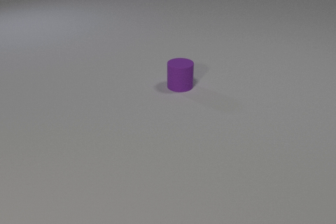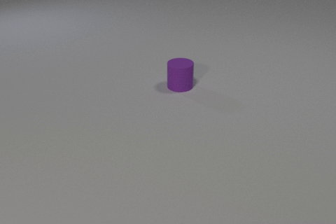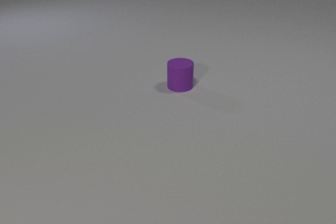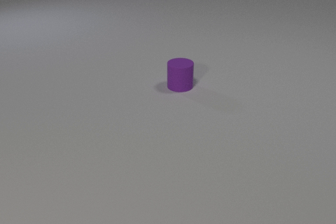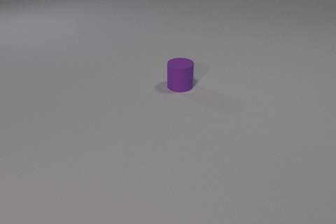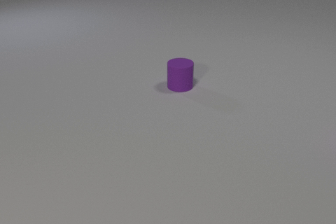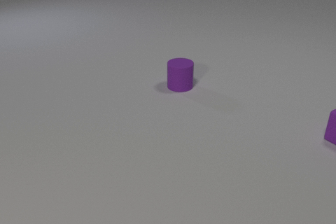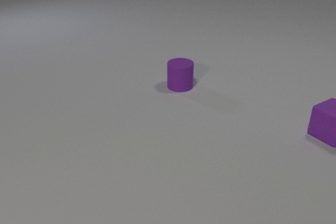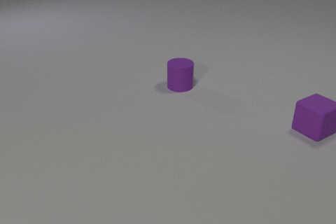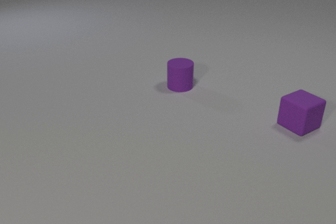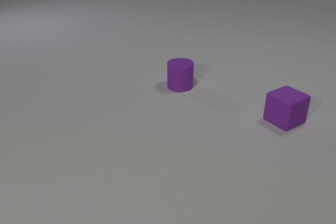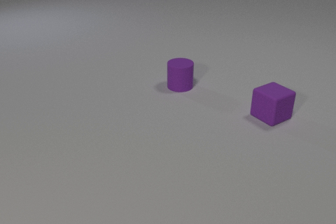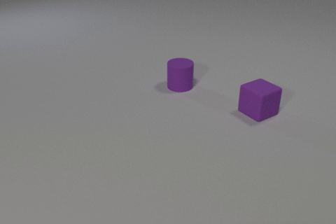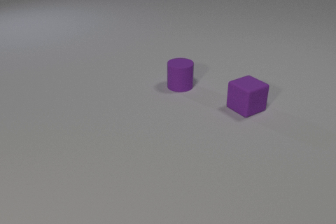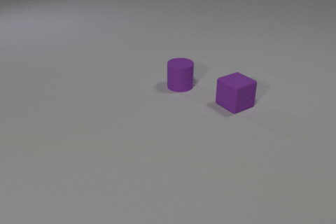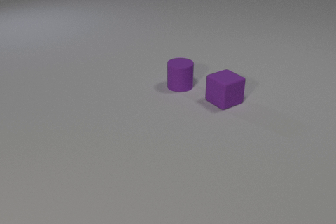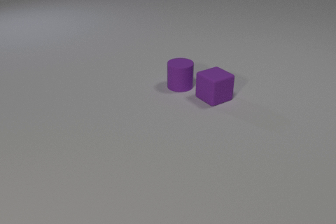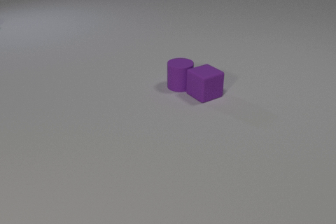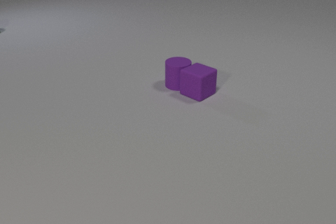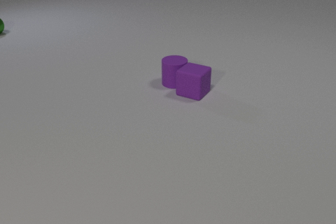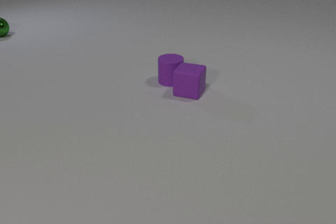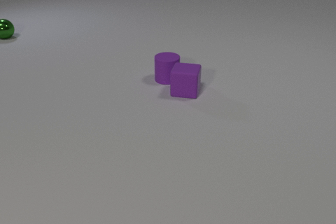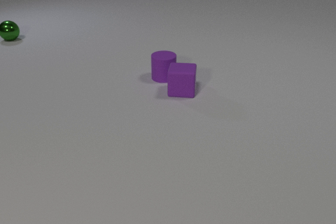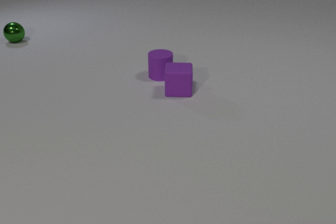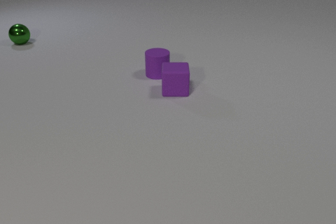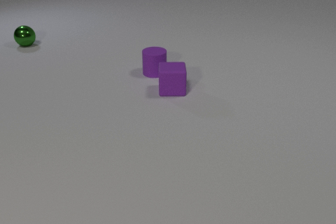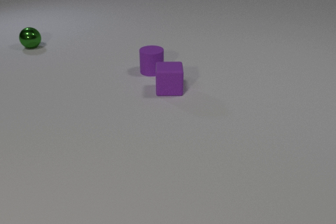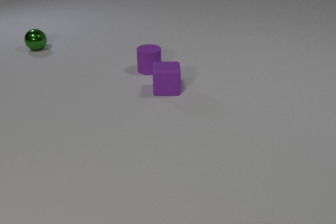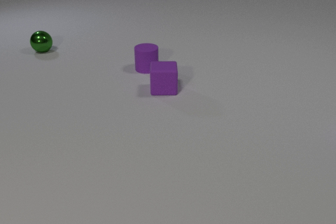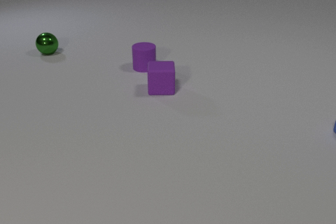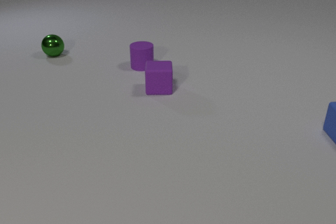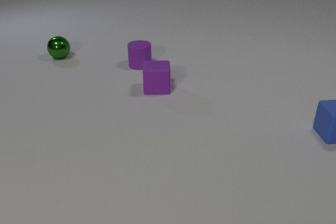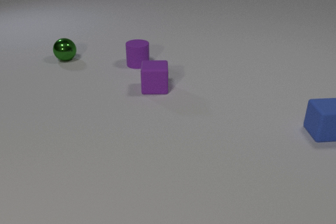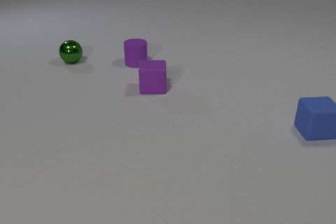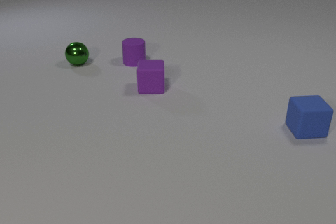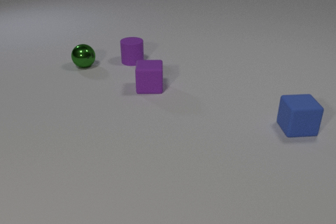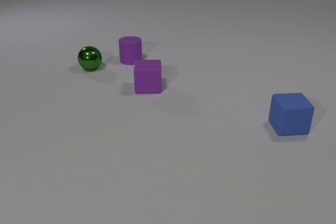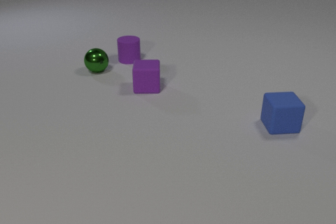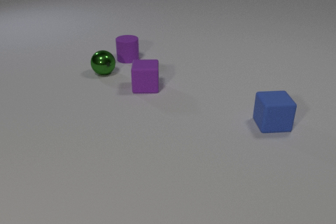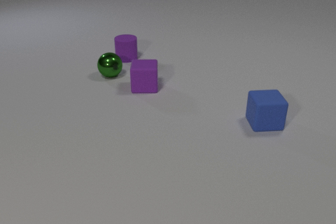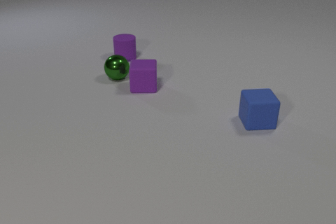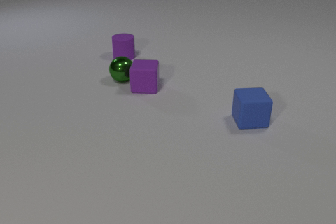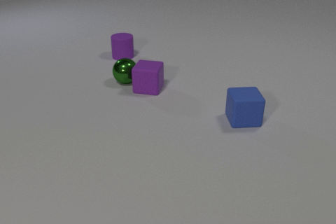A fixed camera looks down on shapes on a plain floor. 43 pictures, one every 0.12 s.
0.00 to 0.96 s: The purple rubber cube comes in at the right edge, slides to the left.
0.96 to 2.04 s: The purple rubber cube slides to the left and away from the camera.
2.04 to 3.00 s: The purple rubber cube slides to the left, spins so that its near face slides to the right, counterclockwise seen from above. The purple rubber cylinder slides away from the camera and to the left. The green metal sphere comes in at the left edge, rolls toward the camera and to the right. The purple rubber cube and the purple rubber cylinder collide.
3.00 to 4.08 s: The purple rubber cube slides to the left. The purple rubber cylinder slides away from the camera and to the left. The green metal sphere rolls toward the camera and to the right. The blue rubber cube comes in at the right edge, slides to the left.
4.08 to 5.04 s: The purple rubber cube moves, and ends about where it began. The purple rubber cylinder slides away from the camera and to the left. The green metal sphere rolls toward the camera and to the right. The blue rubber cube slides to the left. The purple rubber cube and the green metal sphere collide.
What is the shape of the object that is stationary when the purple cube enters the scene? cylinder.
Are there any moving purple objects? yes.
What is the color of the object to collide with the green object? purple.
